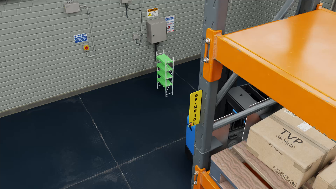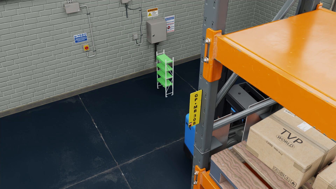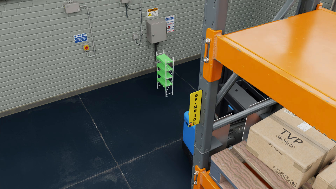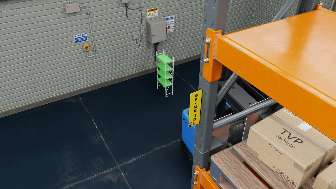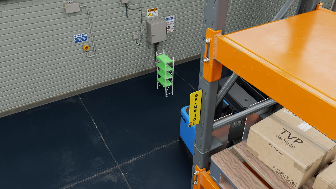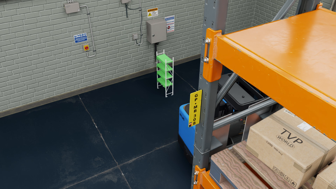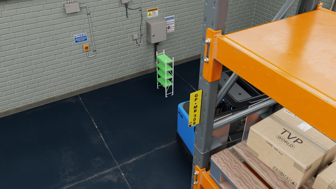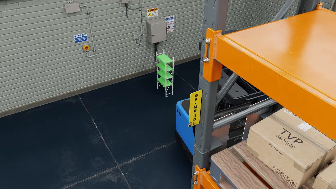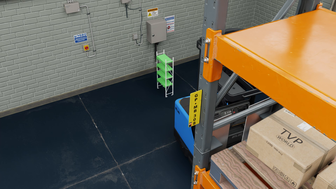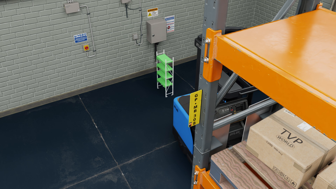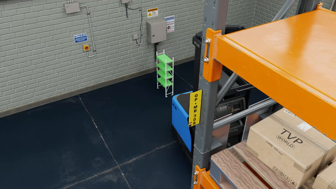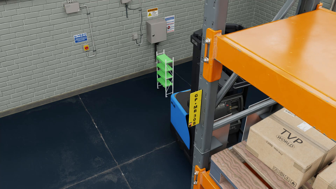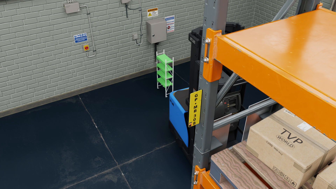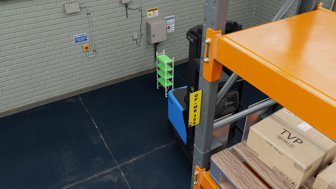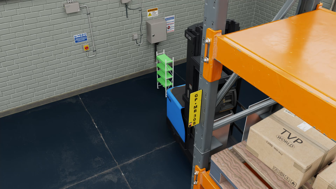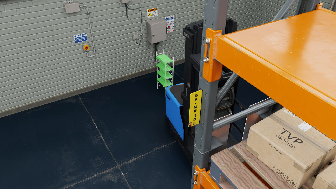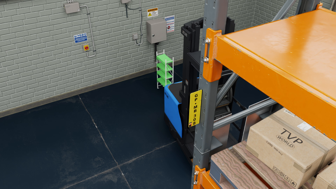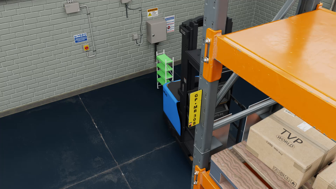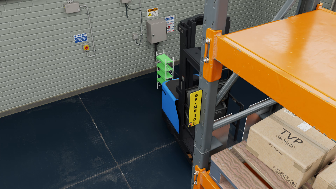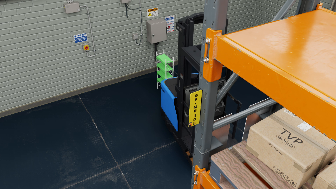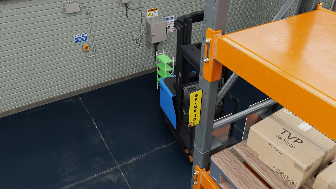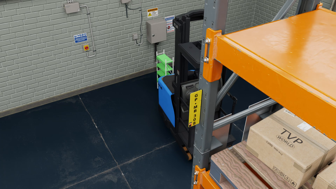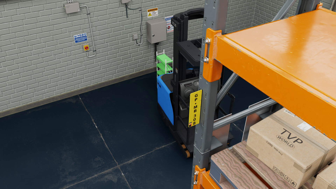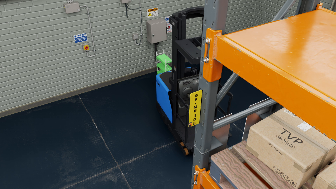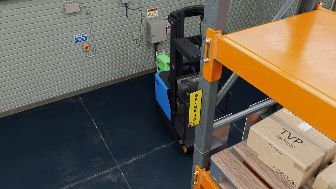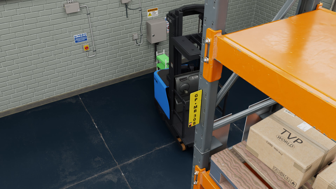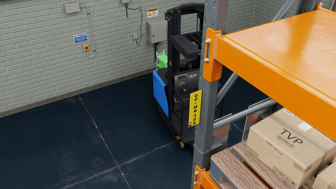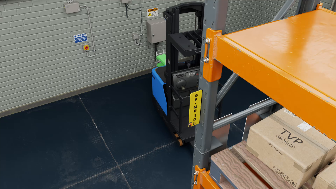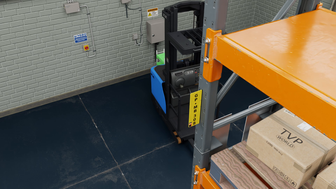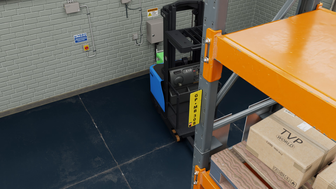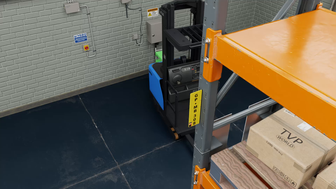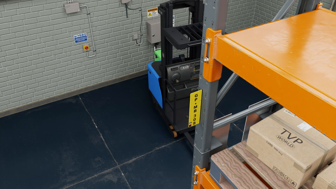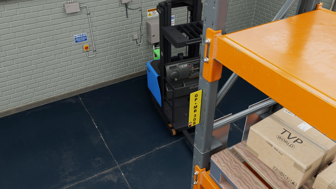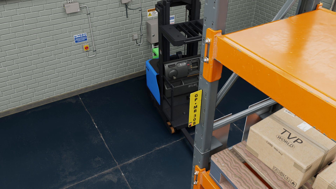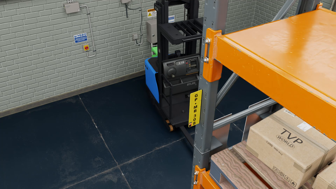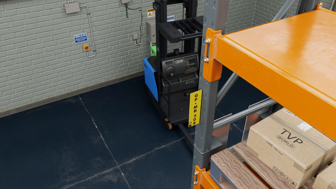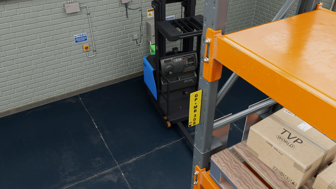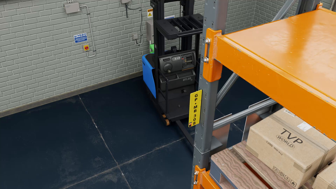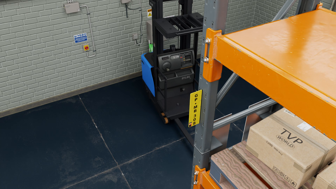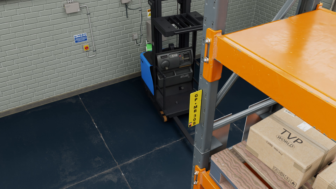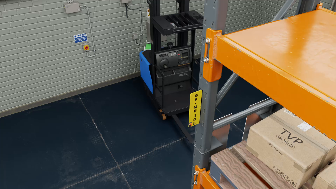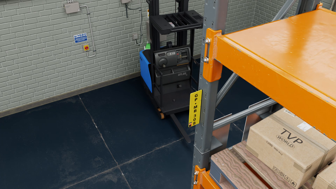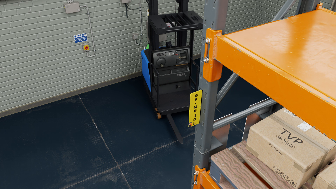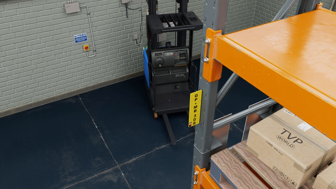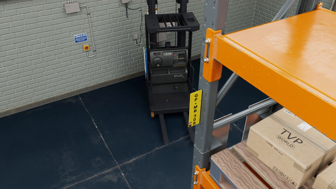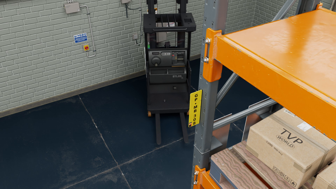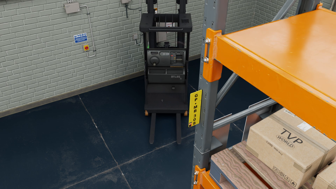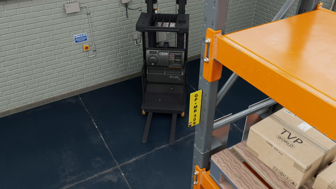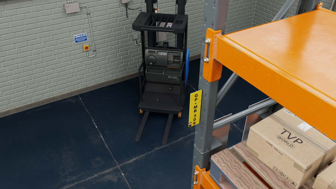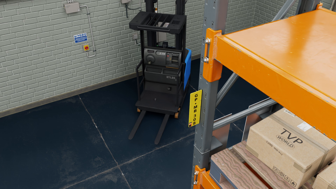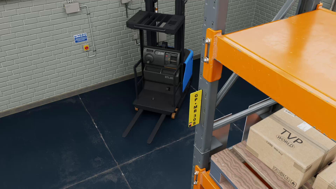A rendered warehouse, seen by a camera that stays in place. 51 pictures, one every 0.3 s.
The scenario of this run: A forklift runs into an object in its way.
